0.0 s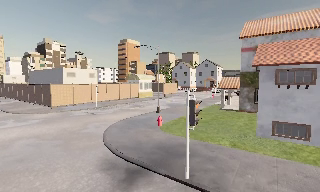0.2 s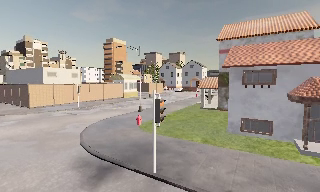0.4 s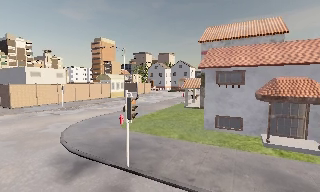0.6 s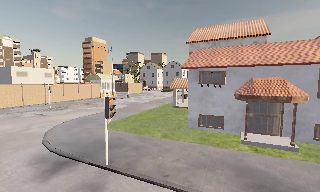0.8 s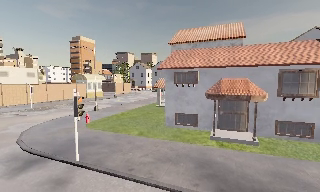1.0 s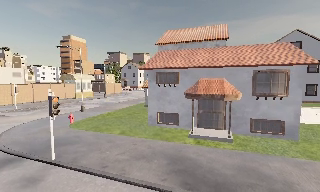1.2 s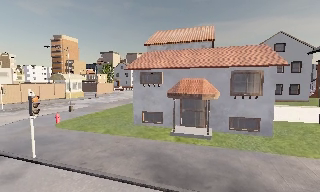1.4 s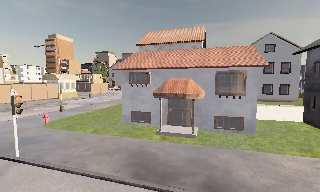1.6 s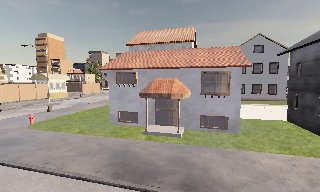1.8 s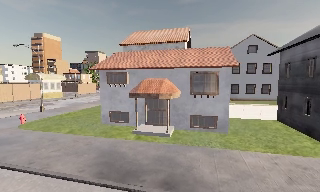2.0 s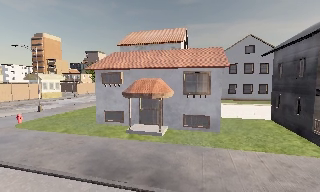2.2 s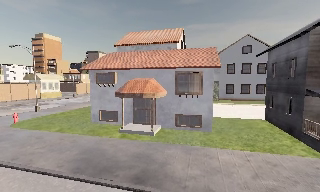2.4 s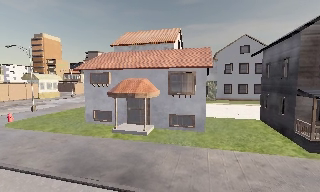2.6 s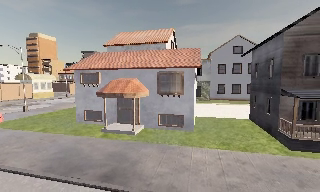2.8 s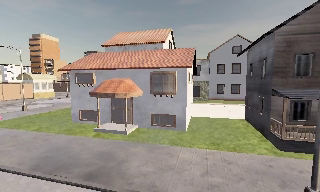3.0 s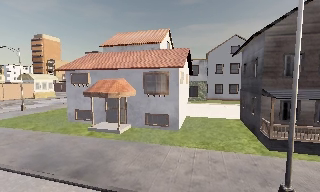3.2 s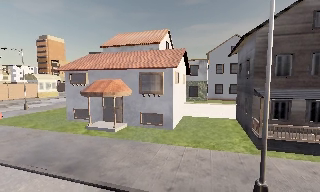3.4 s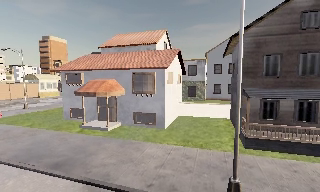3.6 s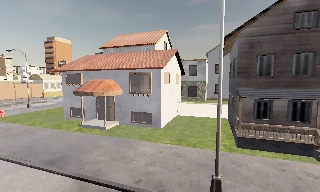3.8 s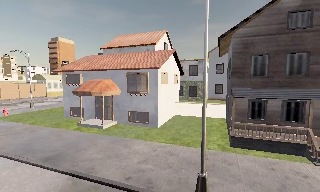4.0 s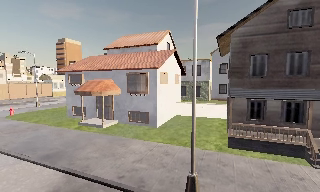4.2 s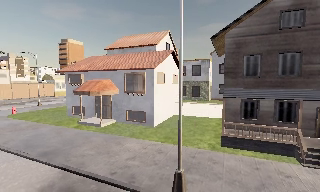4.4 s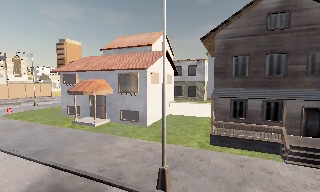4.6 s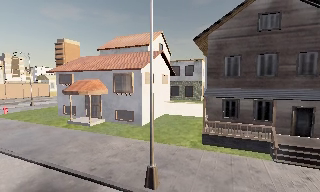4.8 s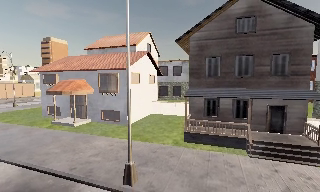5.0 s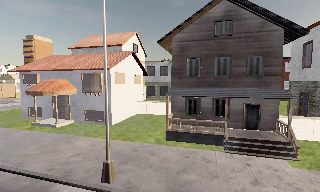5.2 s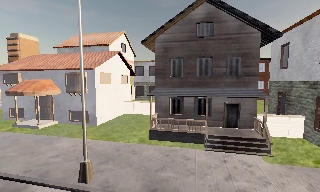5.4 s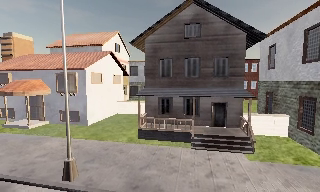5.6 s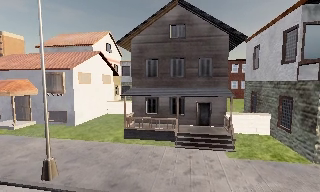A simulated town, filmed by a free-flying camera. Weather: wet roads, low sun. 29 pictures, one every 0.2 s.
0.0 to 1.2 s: The scene slides to the left, as the camera pans about 15 degrees to its right. It travels to its right and backward, about 5 m, so close, fixed things drift to the left.
1.2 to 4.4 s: The camera travels to its right, about 9 m, so close, fixed things drift to the left.
4.4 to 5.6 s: The camera pans to its right, which is clockwise from overhead, by about 15 degrees. It travels to its right, about 3 m, so close, fixed things drift to the left.
The film runs forward here.
